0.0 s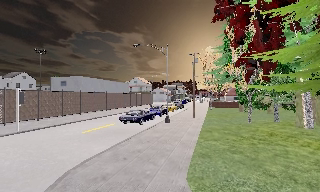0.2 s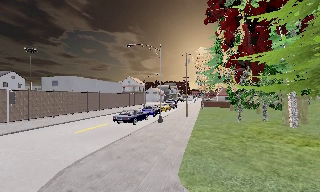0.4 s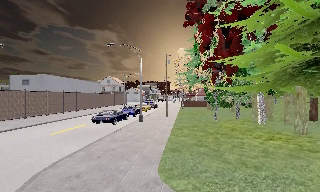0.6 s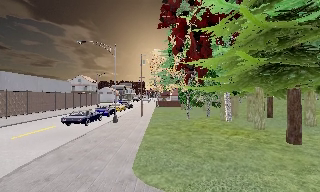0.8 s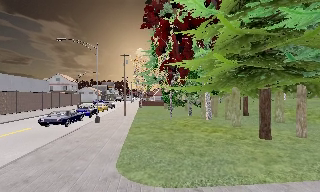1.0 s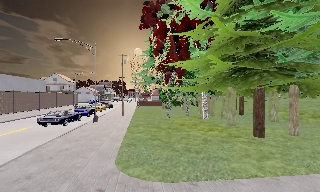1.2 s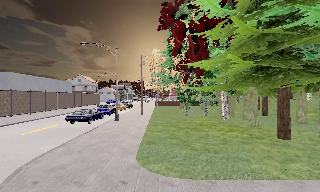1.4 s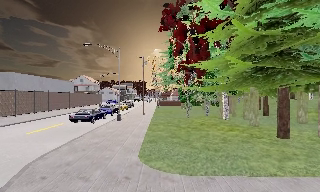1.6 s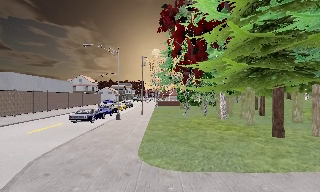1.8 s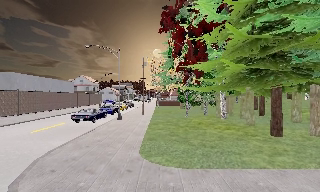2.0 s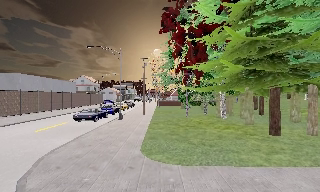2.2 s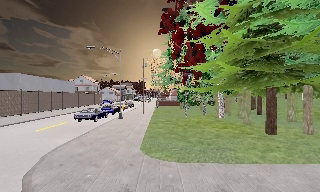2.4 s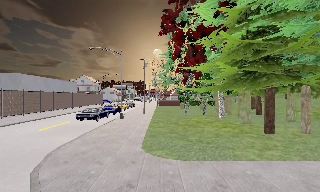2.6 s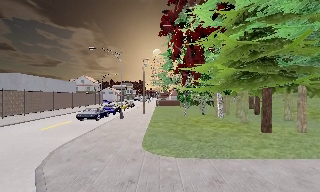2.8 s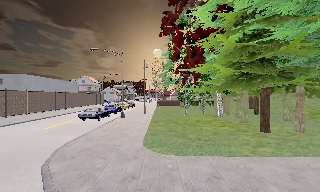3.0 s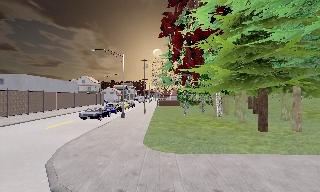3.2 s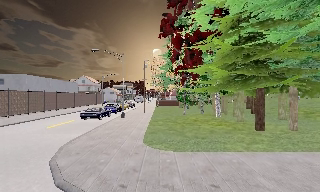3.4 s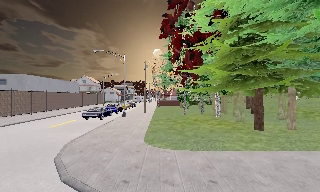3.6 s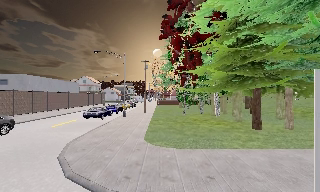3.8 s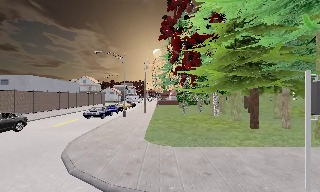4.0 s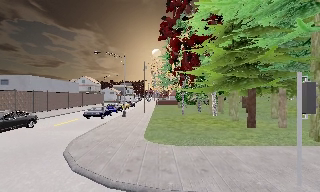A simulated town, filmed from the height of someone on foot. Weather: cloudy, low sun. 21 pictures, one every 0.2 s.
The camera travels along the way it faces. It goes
backward.
0.0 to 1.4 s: The scene slides to the left, as the camera pans about 20 degrees to its right. It travels backward, about 1.5 m, so what stands in front gets smaller.
1.4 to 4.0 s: The camera travels backward, about 3 m, so what stands in front gets smaller.
The film runs backward here.
